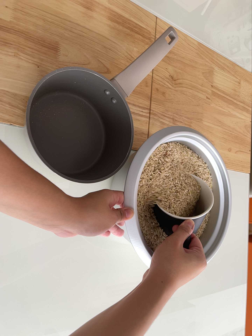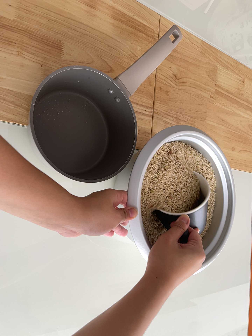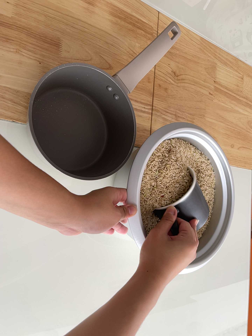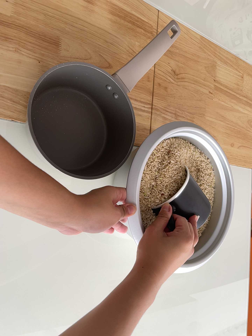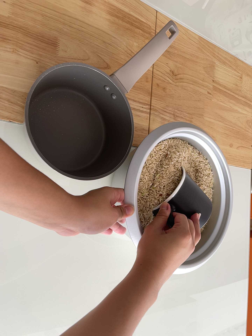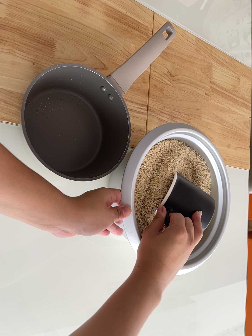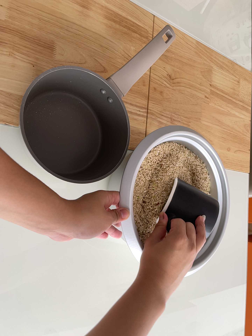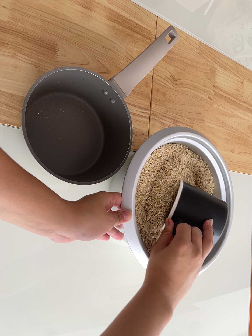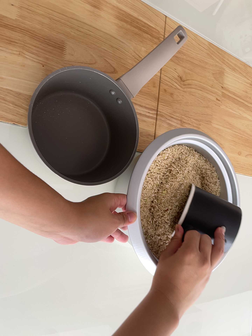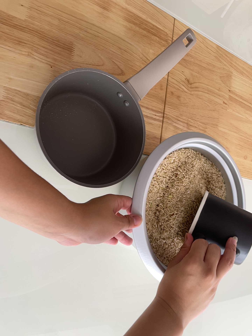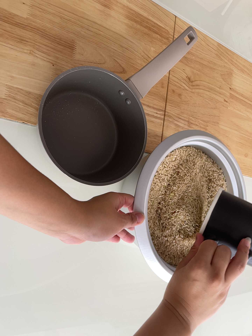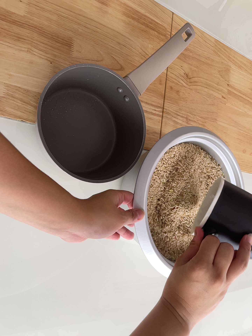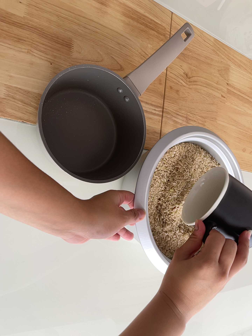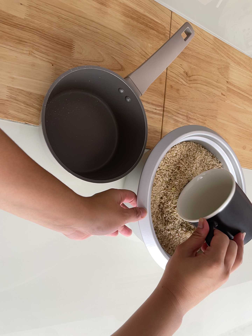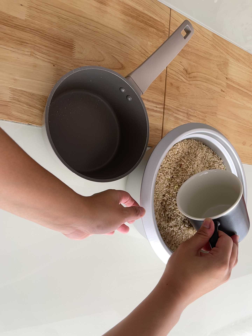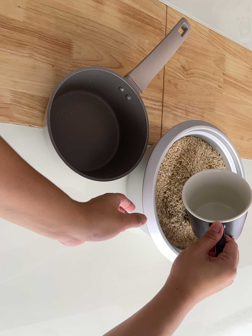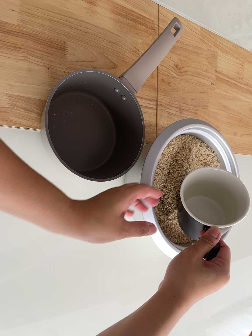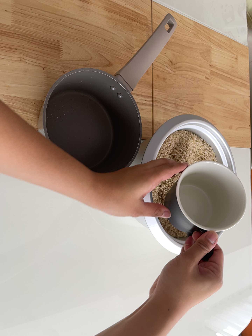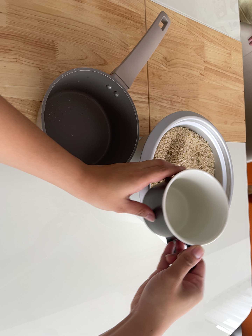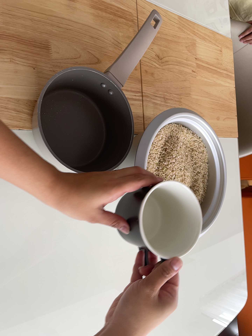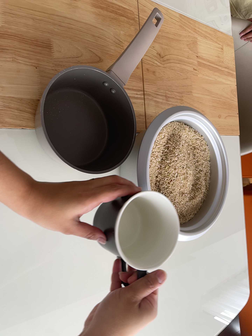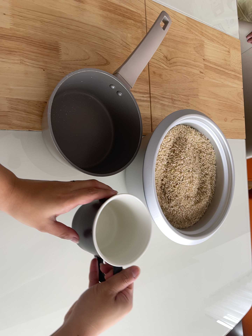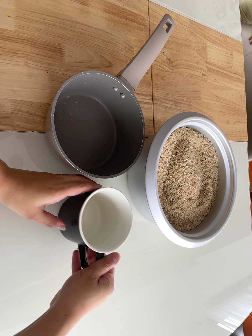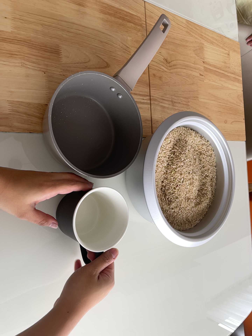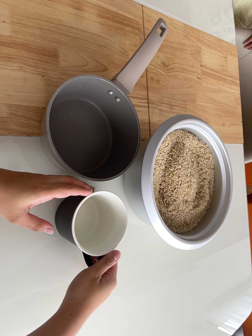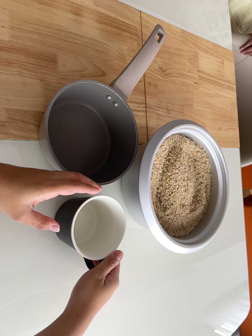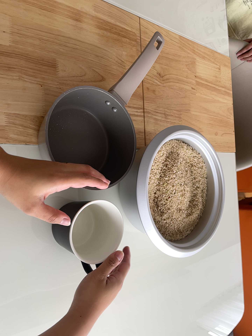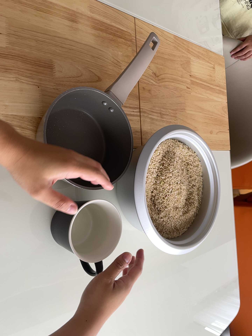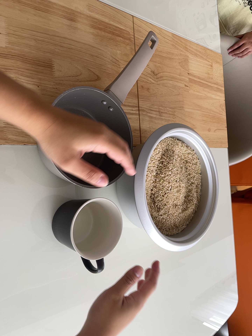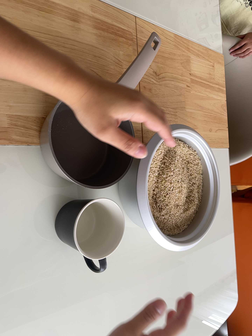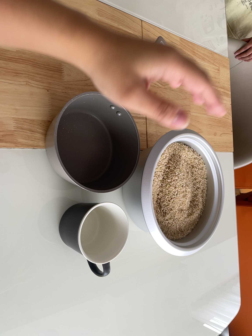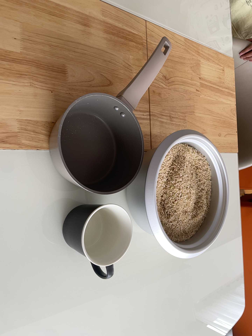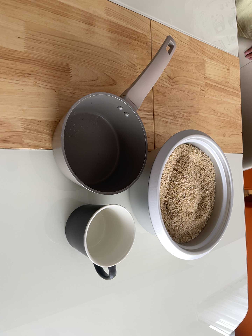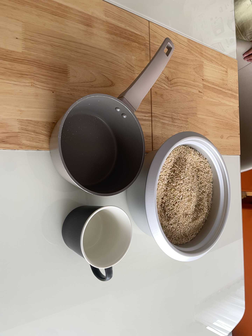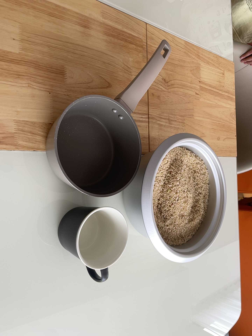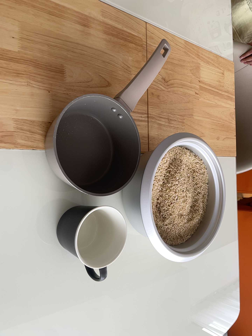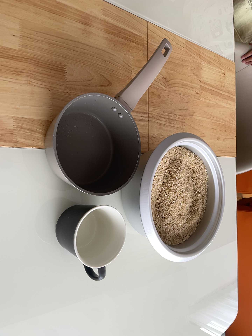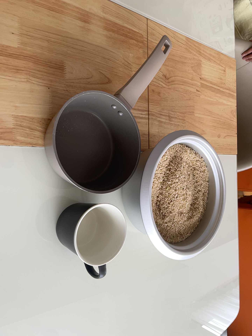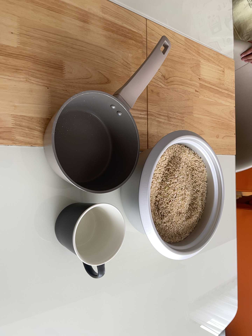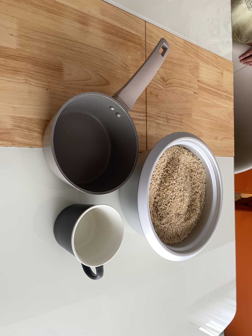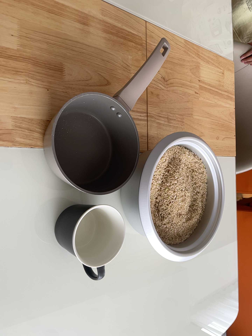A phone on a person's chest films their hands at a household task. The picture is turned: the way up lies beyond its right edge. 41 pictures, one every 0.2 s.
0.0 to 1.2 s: The camera keeps its place and its aim.
1.2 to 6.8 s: The camera travels to its left, backward and toward the top of its view, about 10 cm.
6.8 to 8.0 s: The camera keeps its place and its aim.
The film runs backward here.
